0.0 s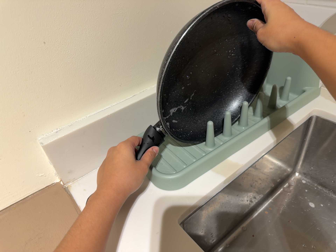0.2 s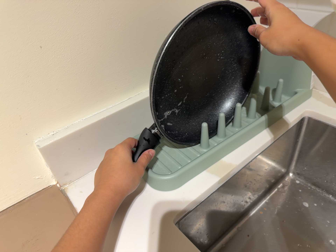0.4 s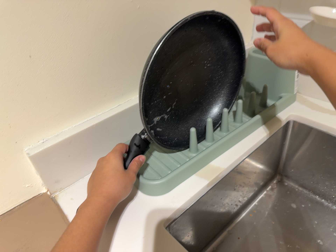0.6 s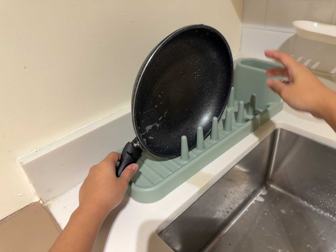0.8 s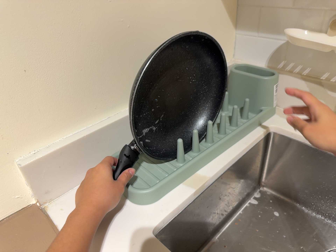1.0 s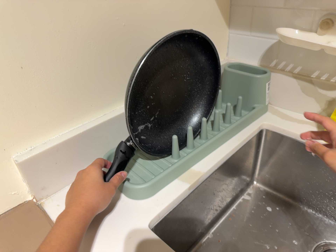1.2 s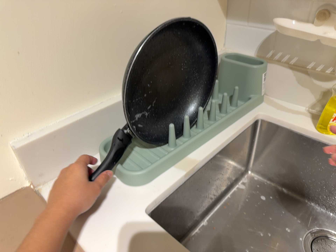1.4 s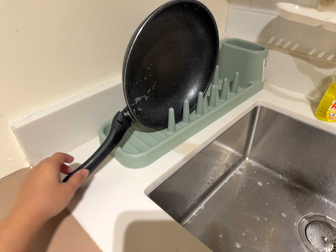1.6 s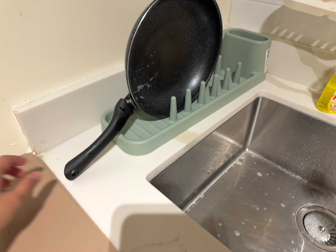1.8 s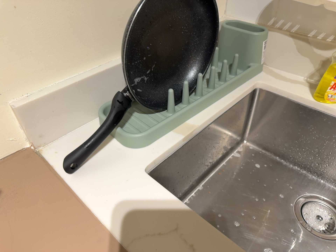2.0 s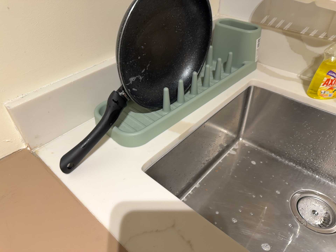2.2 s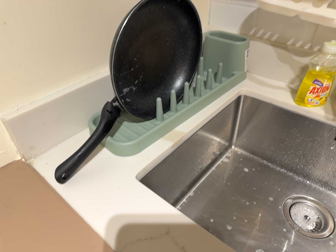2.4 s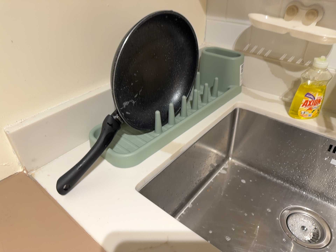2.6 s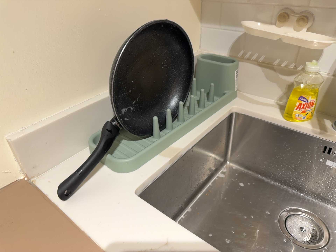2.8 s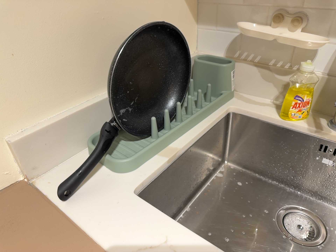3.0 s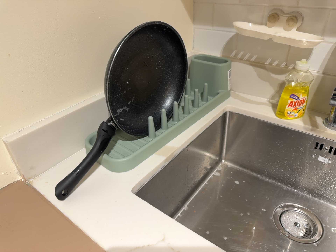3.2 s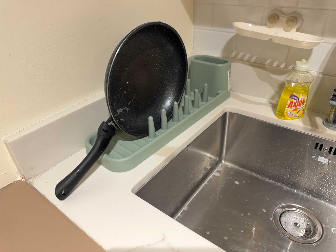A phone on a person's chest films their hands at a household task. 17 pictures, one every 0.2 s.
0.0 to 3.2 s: The camera pans to its right by about 15 degrees. It travels backward and toward the bottom of its view, about 12 cm, so what stands in front gets smaller.
The film runs forward here.
